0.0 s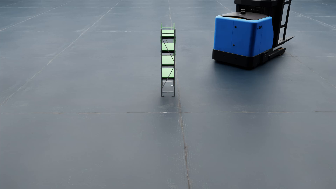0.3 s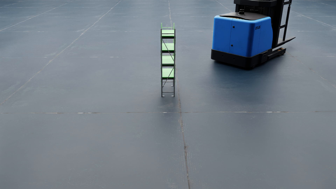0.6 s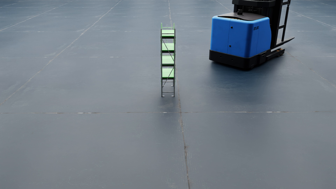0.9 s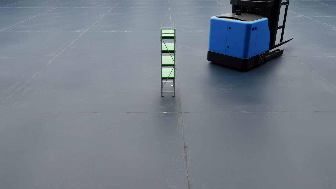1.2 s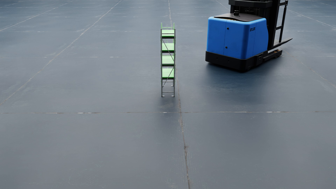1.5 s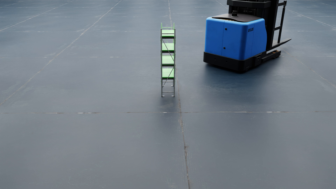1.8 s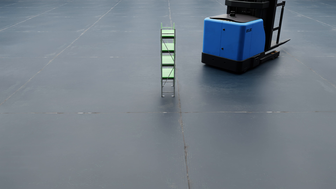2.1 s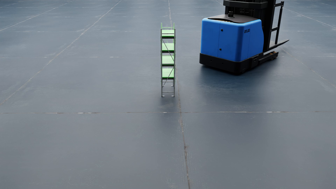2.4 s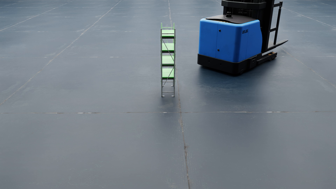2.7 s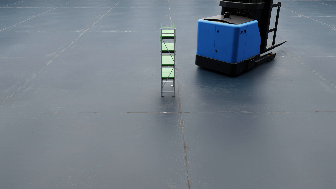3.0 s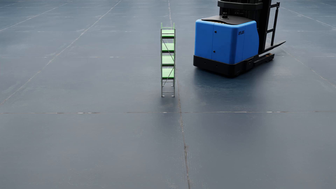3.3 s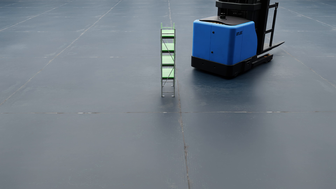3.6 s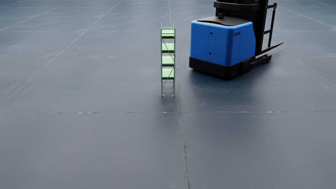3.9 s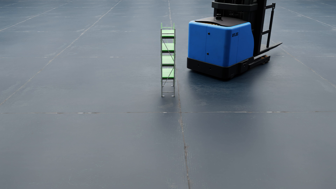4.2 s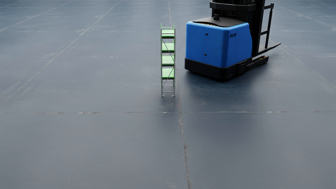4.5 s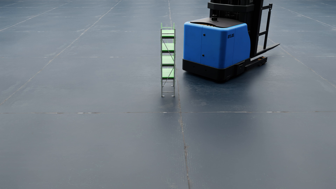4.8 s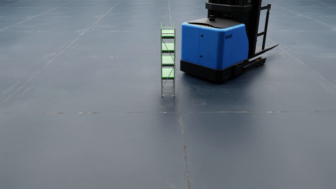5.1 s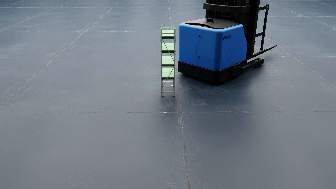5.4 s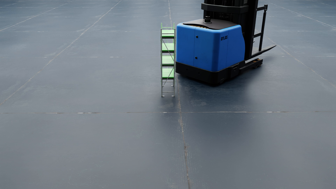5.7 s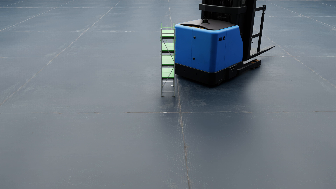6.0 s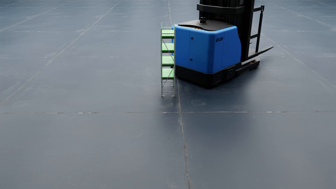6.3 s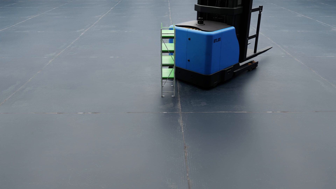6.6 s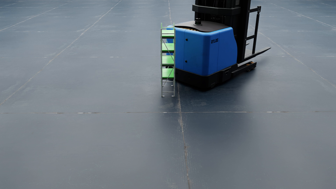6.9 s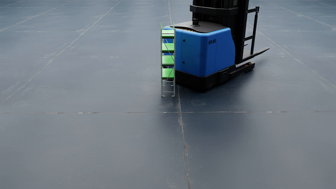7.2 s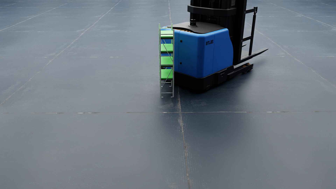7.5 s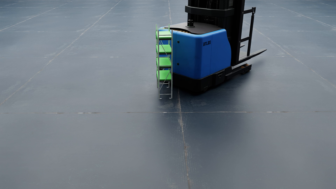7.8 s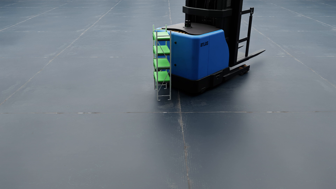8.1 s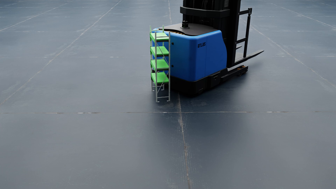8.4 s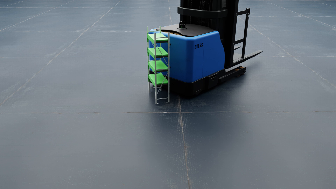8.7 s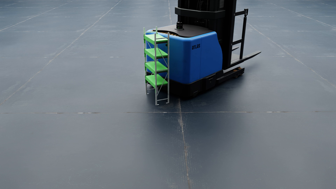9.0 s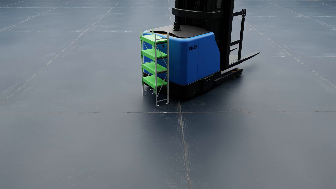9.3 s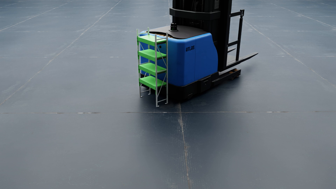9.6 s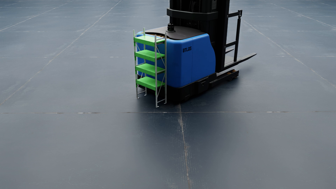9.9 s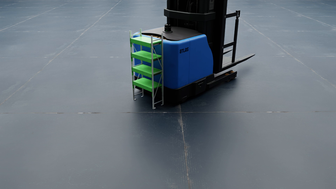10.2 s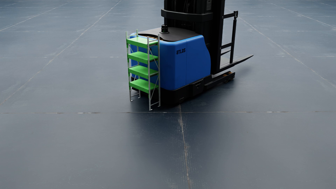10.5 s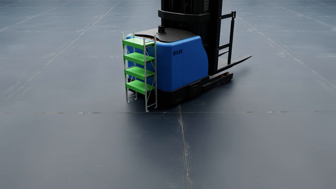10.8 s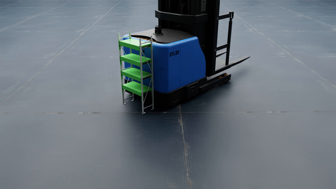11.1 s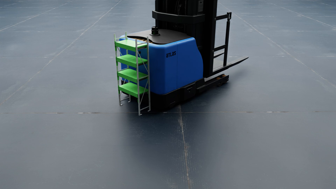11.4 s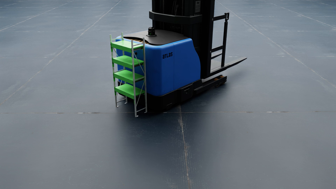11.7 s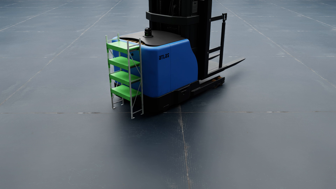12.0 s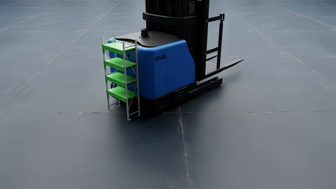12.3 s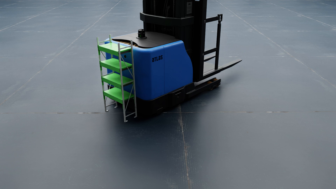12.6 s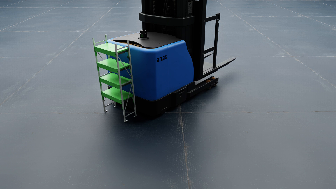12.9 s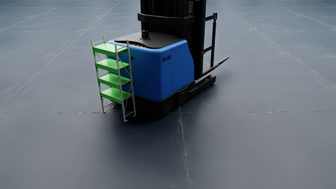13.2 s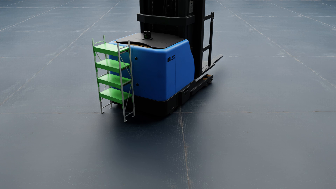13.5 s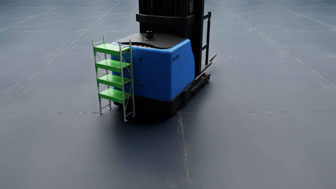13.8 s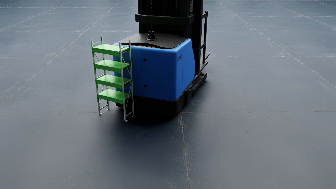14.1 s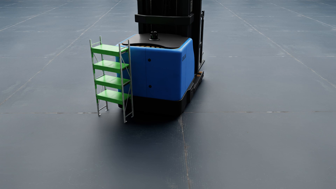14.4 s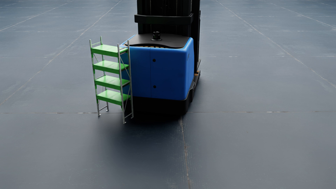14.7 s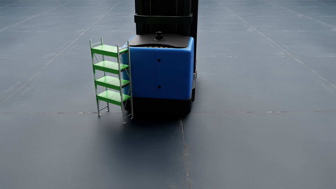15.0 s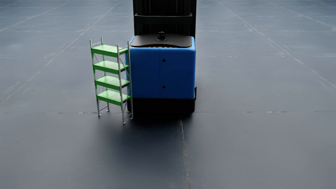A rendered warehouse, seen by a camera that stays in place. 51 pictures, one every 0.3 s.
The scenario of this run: A forklift runs into an object in its way.
